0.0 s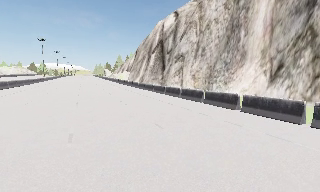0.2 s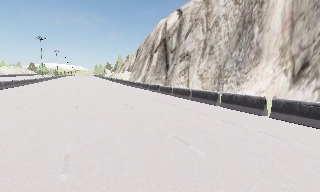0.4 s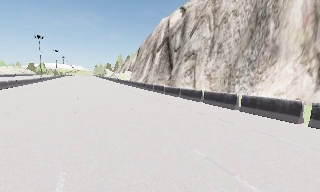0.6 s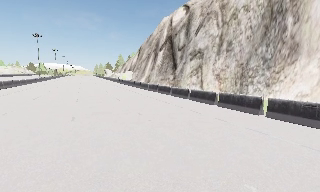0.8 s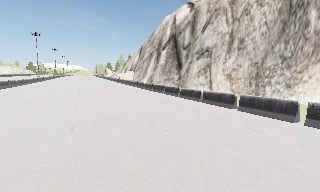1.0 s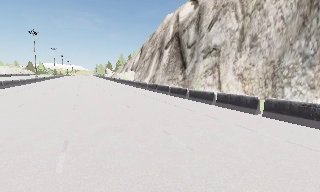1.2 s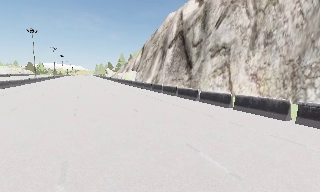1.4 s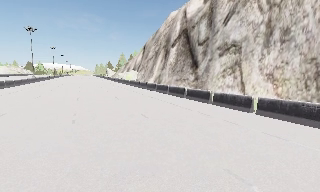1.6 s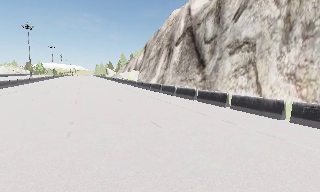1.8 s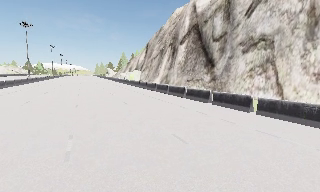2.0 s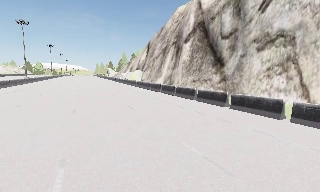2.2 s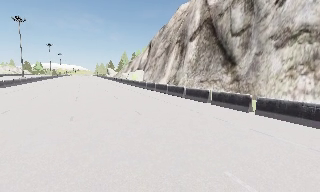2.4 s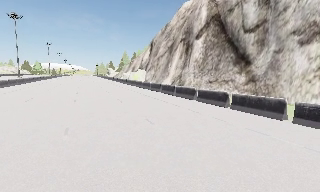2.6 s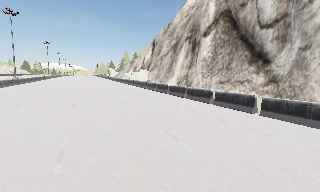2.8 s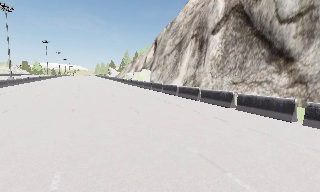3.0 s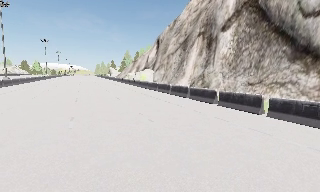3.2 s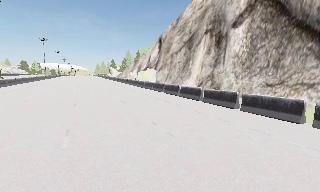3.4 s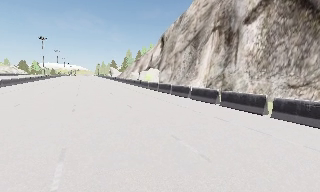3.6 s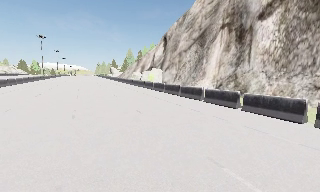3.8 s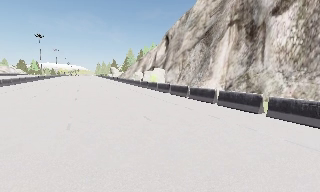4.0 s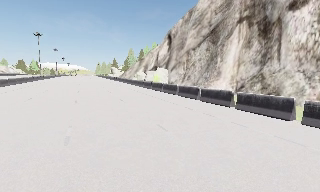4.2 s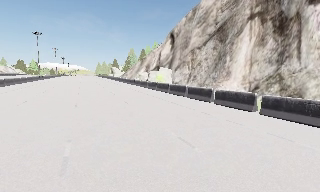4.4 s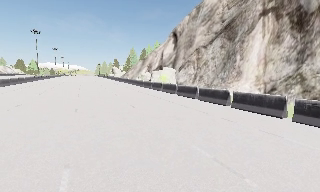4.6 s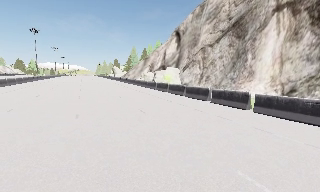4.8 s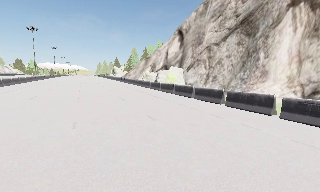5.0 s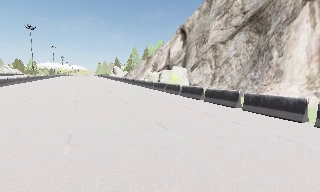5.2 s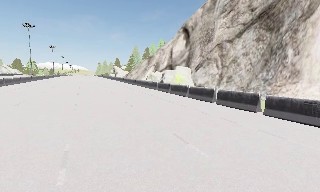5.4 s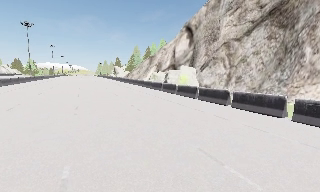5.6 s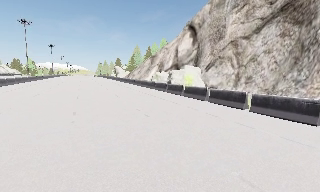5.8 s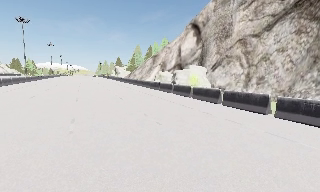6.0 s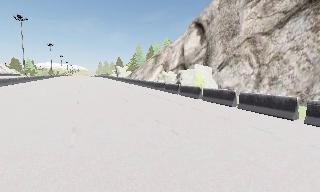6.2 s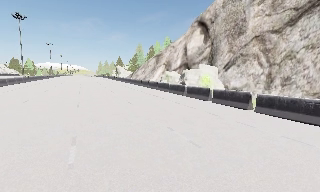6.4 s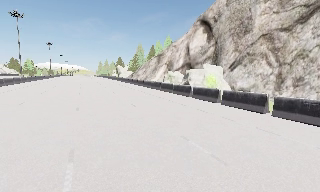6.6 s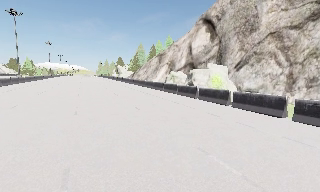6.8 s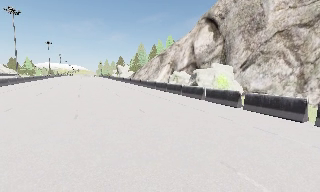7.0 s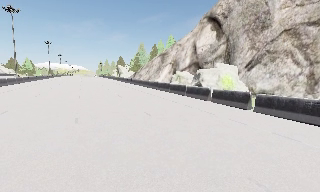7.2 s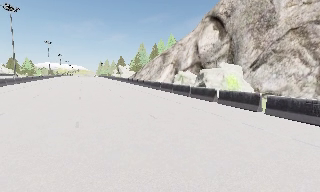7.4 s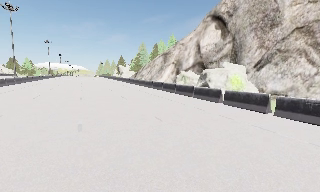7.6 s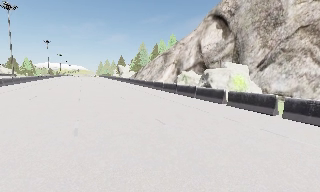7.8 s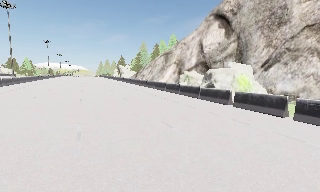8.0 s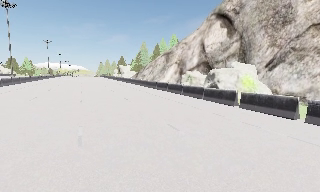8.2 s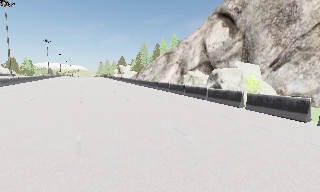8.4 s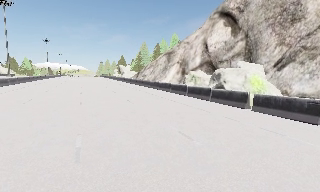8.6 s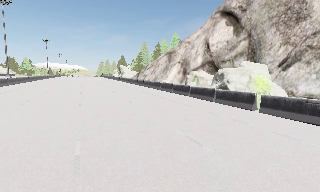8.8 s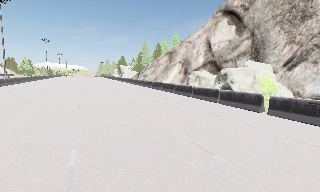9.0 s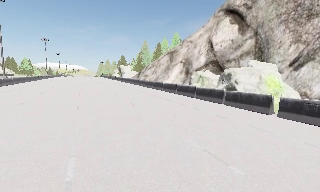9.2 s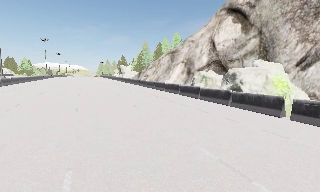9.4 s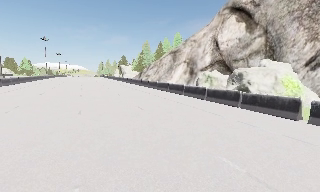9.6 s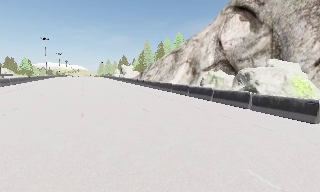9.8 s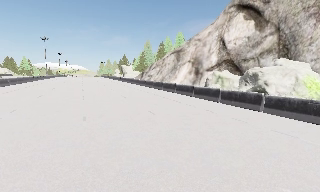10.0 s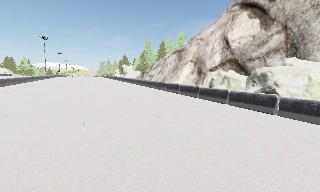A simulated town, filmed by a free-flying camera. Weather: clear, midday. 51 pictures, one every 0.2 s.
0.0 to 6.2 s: The camera travels forward and to its left, about 55 m, so what stands in front looms larger.
6.2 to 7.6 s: The camera travels forward and to its left, about 5 m, so what stands in front looms larger. It loses speed.
7.6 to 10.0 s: The camera travels forward and to its left, about 7 m, so what stands in front looms larger.
The film runs forward here.
